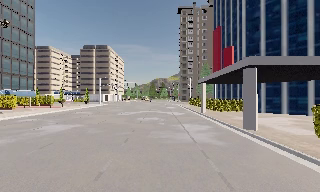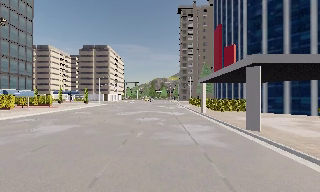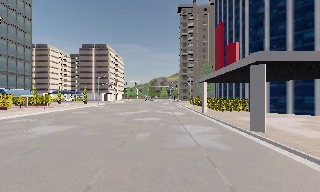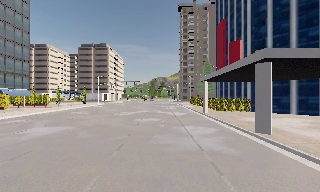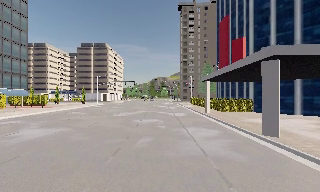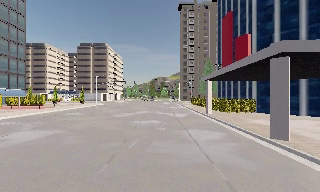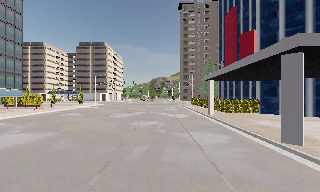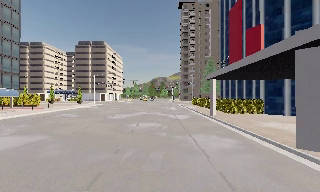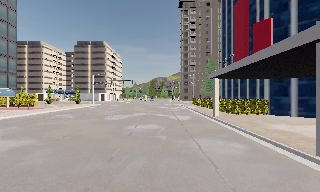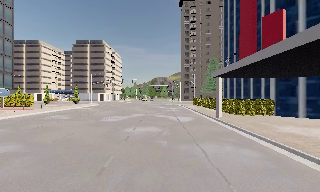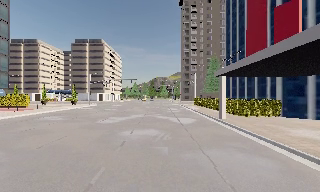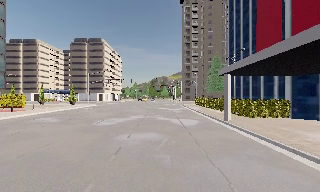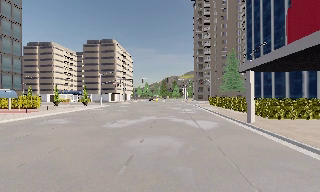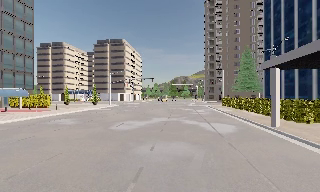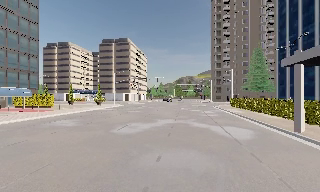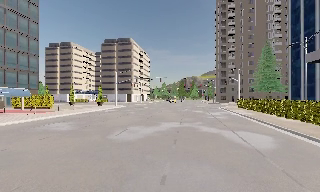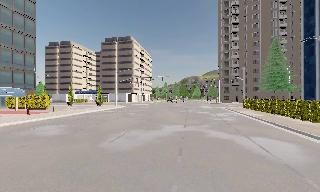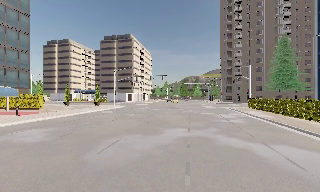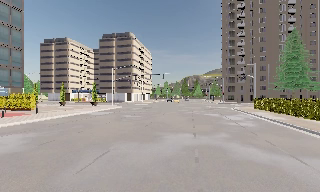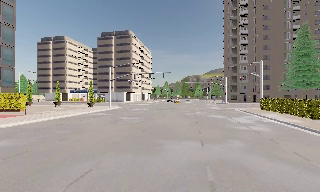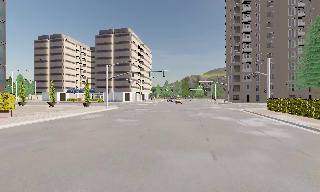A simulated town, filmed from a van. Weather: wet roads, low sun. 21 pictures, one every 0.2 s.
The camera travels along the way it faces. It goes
forward.
0.0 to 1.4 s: The camera travels forward, about 4 m, so what stands in front looms larger. It gains speed.
1.4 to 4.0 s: The scene slides to the right, as the camera pans about 10 degrees to its left. It travels forward, about 16 m, so what stands in front looms larger. It gains speed.
The film runs forward here.
